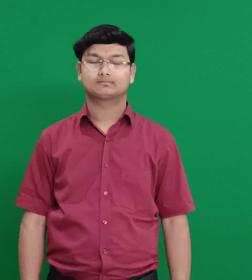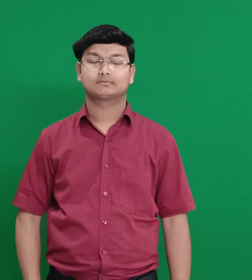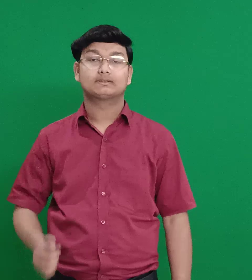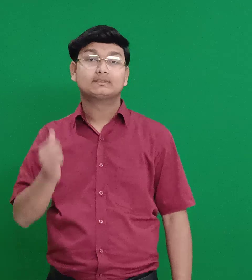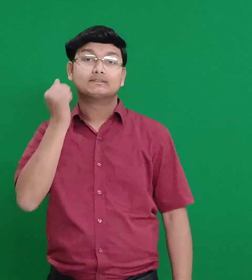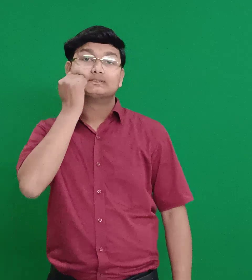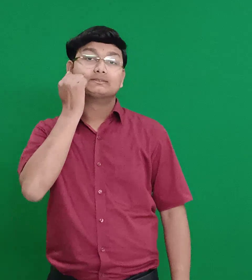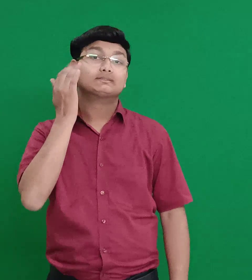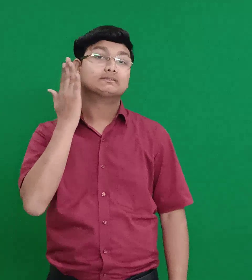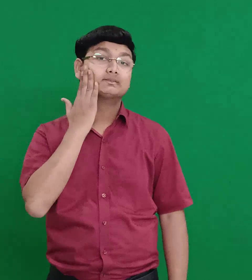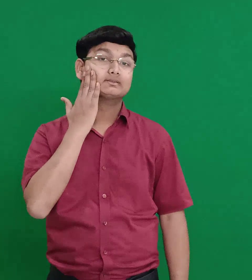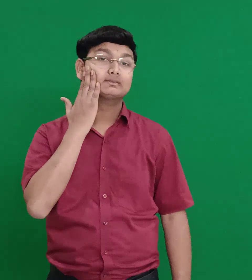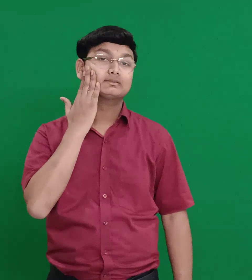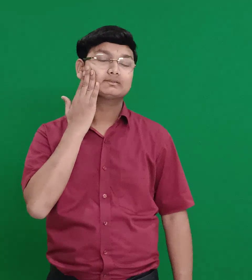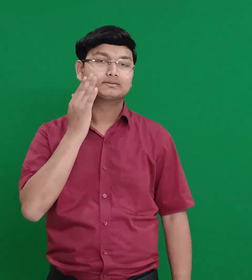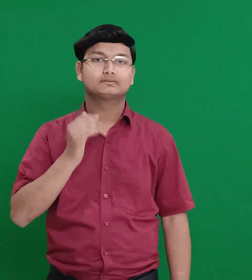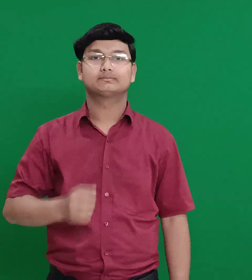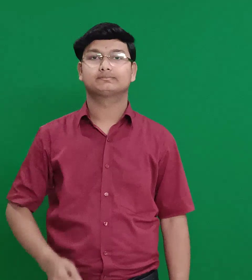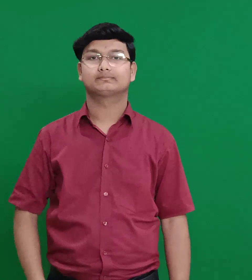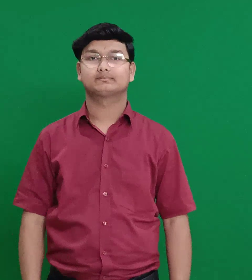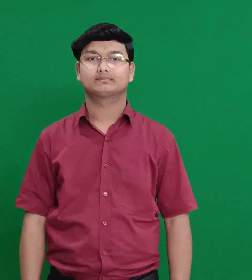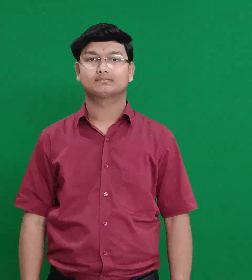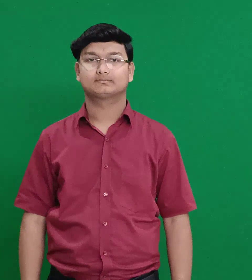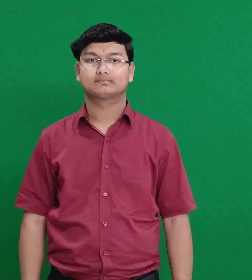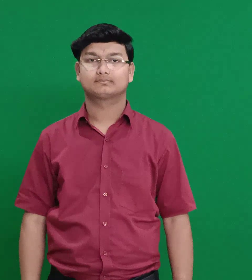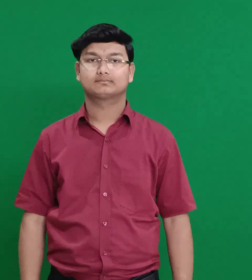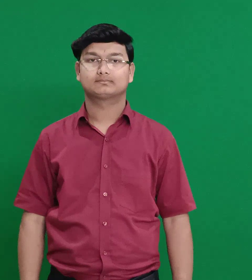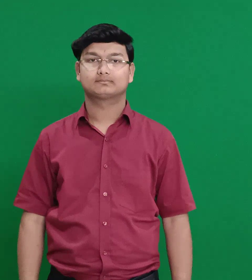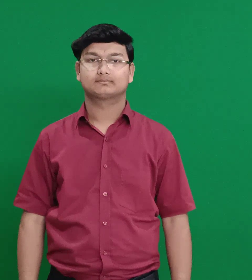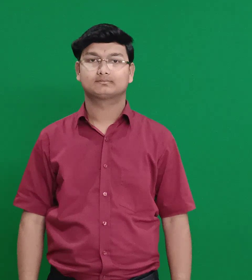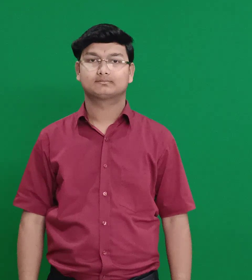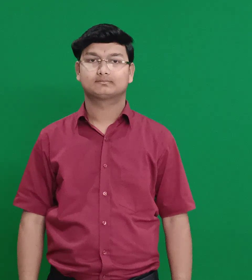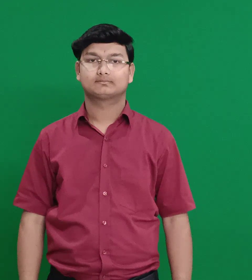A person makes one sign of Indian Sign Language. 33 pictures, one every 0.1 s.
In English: eutychus
